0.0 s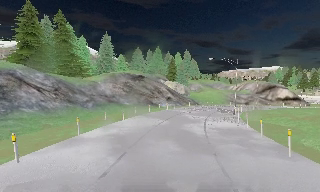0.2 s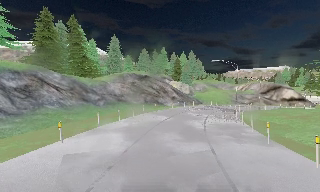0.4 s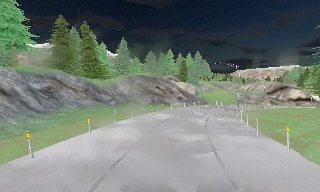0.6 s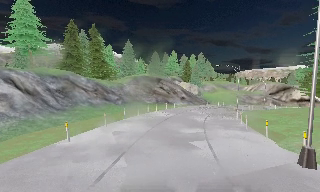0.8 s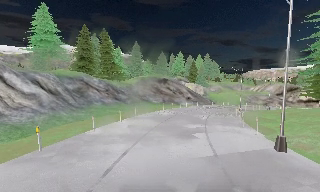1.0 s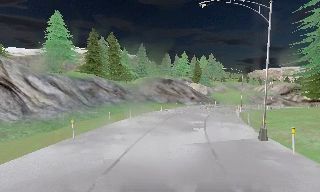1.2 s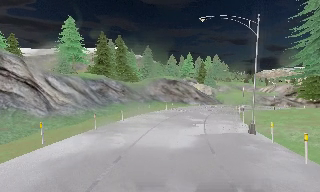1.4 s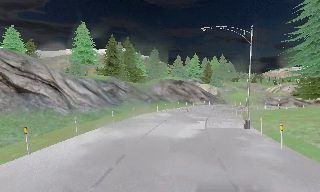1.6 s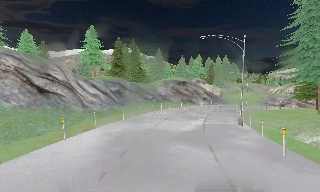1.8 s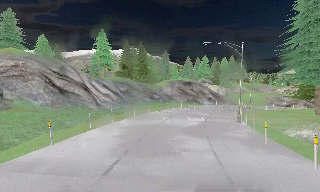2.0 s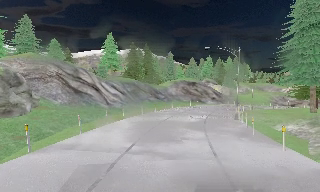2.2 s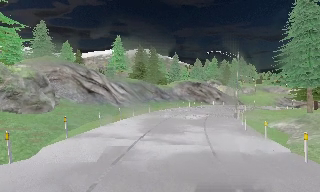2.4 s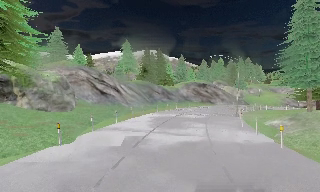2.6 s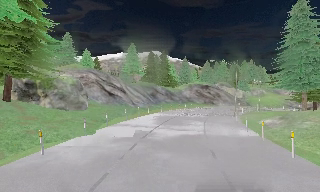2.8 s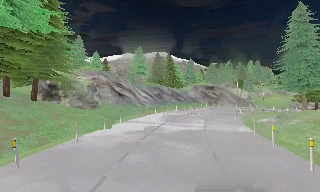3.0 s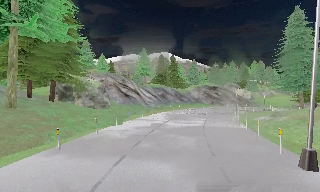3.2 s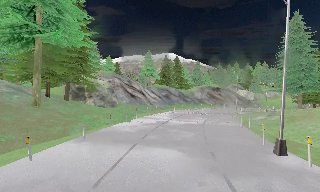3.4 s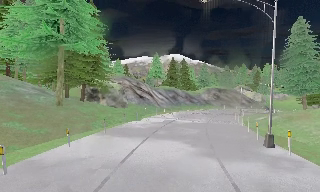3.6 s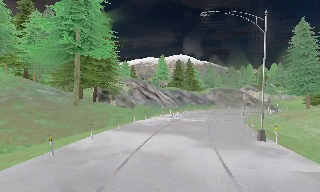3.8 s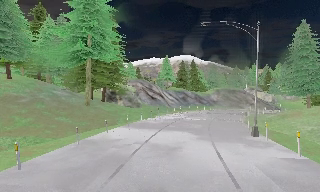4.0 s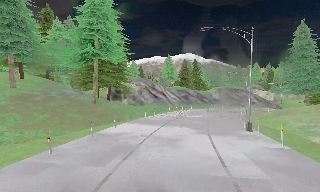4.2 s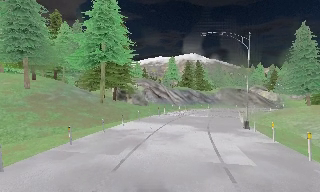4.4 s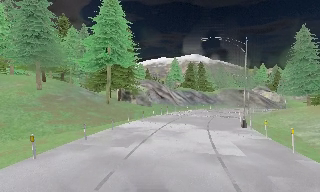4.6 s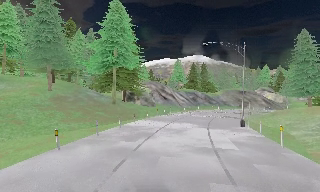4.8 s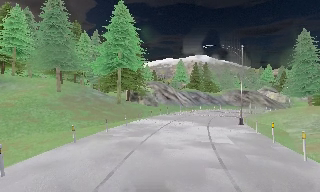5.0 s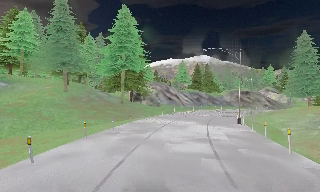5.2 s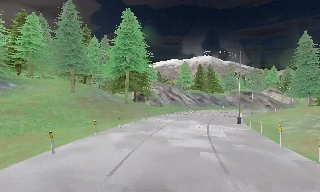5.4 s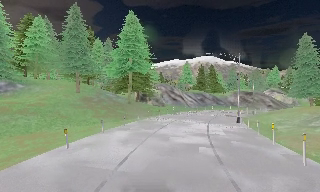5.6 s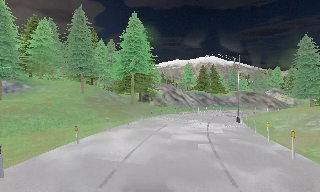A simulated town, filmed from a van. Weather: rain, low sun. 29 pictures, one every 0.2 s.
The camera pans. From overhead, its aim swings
counterclockwise.
The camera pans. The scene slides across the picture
to the right.
0.0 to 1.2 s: The scene slides to the right, as the camera pans about 10 degrees to its left. It travels backward, about 11 m, so what stands in front gets smaller.
1.2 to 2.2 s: The camera travels backward, about 9 m, so what stands in front gets smaller.
2.2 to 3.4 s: The camera swings to its left by about 10 degrees, and the scene slides to the right. It travels backward, about 10 m, so what stands in front gets smaller.
3.4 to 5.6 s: The camera pans to its left, which is counterclockwise from overhead, by about 10 degrees. It travels backward, about 11 m, so what stands in front gets smaller. It loses speed.
The film runs backward here.
